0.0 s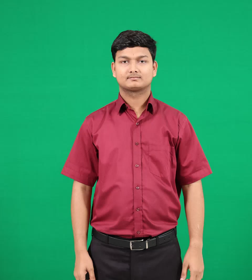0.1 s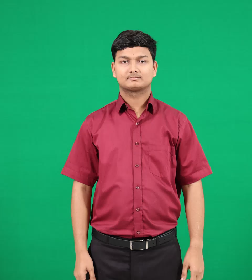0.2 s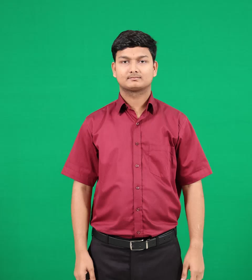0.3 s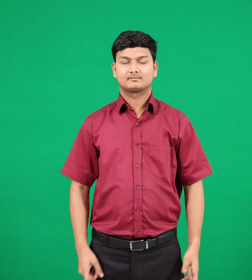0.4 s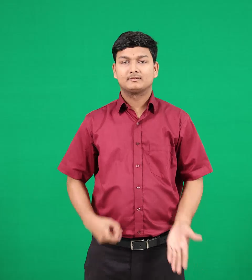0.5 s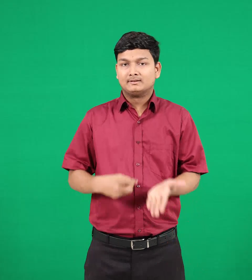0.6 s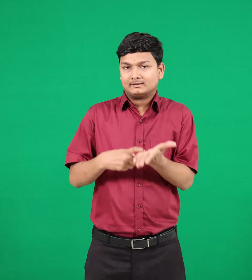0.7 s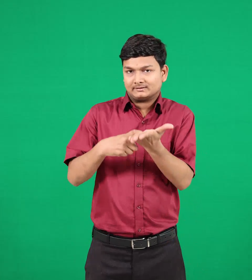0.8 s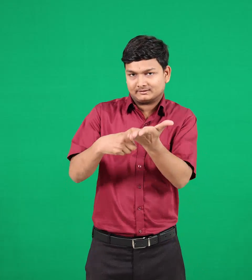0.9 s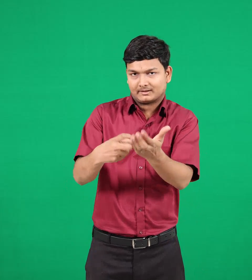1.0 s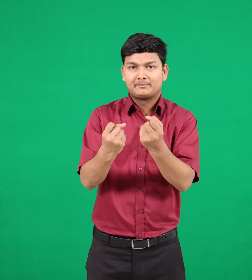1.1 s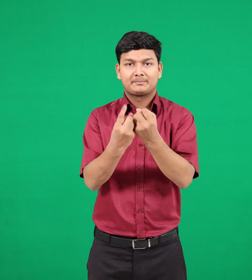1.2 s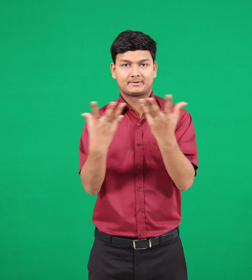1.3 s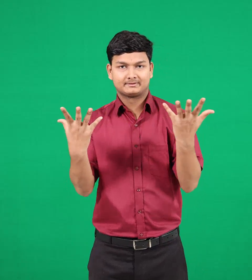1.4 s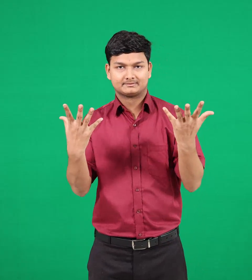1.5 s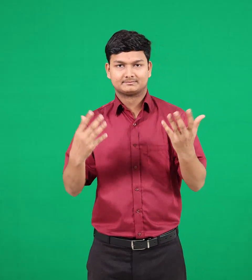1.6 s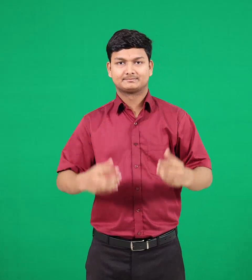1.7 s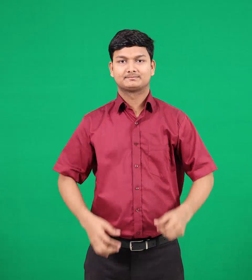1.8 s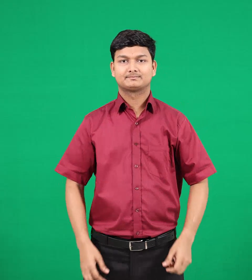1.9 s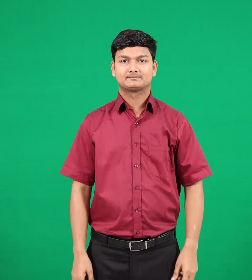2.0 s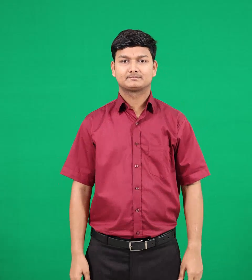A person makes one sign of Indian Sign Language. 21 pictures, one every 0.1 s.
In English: respects hold
